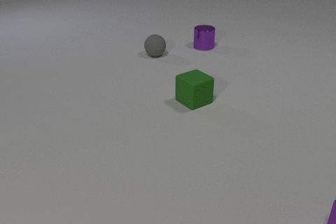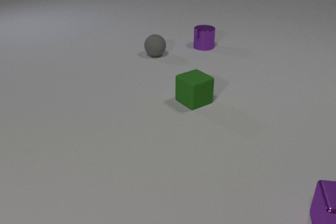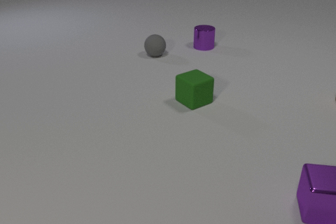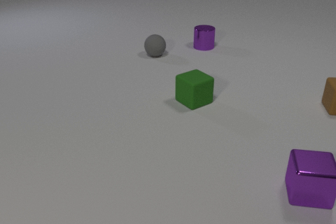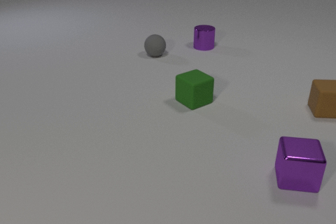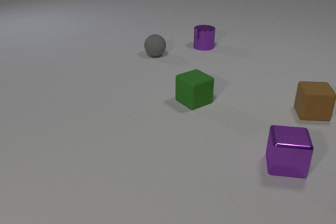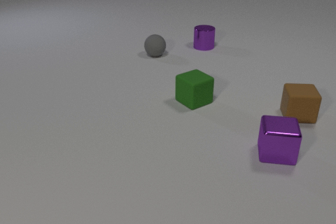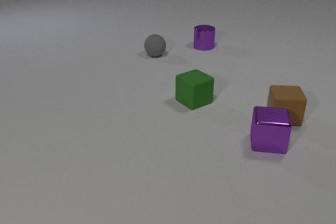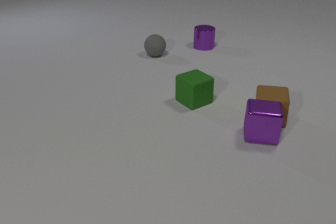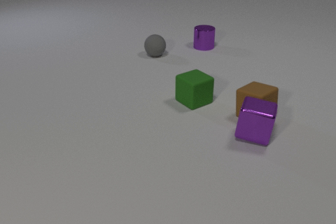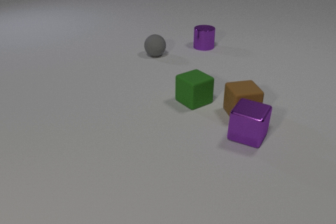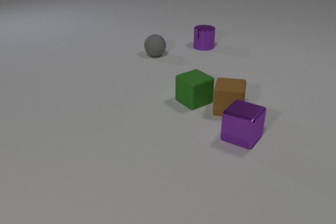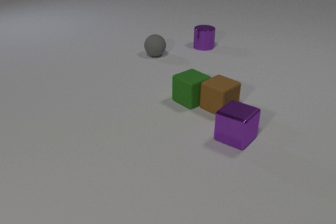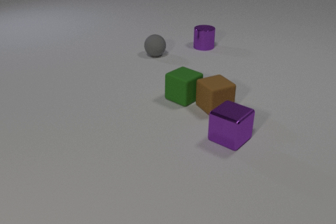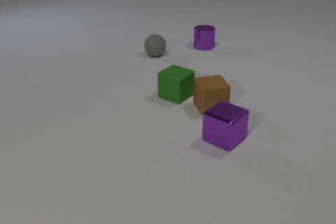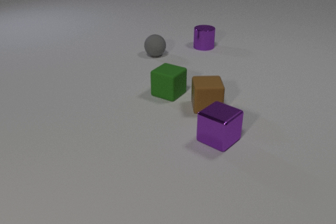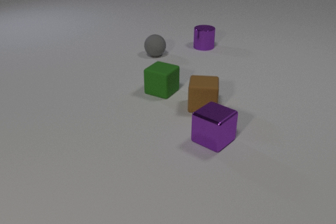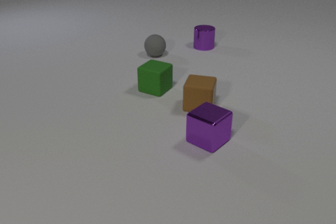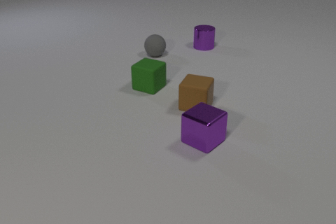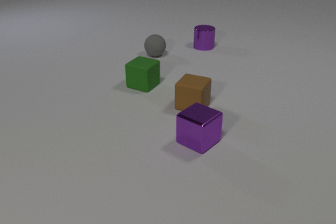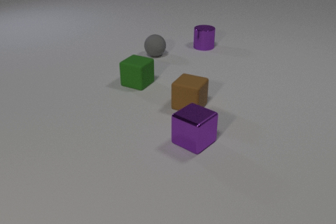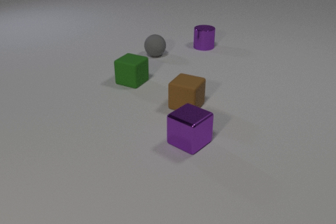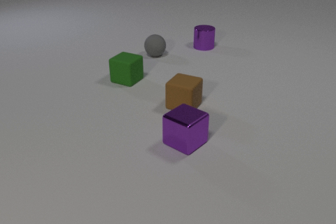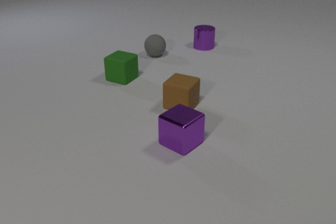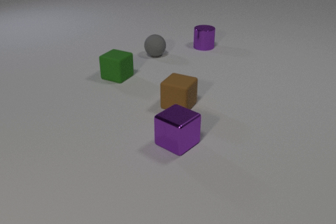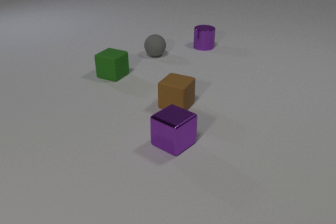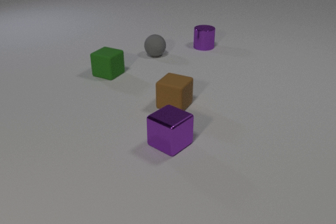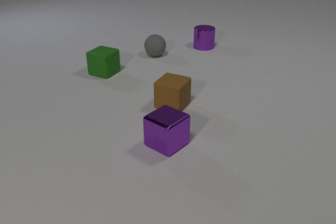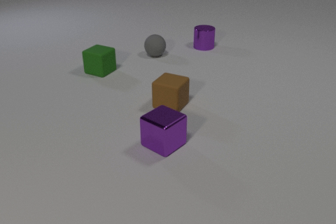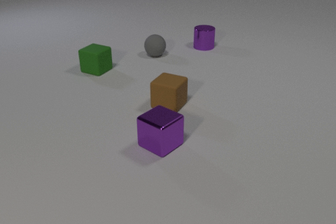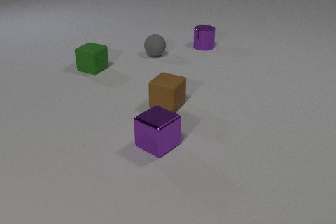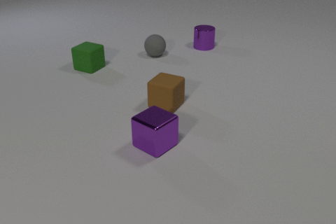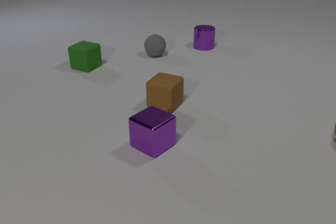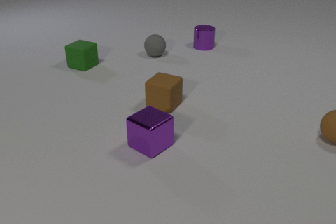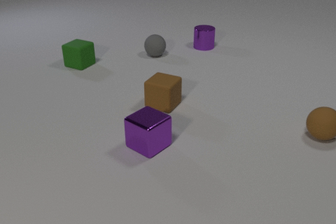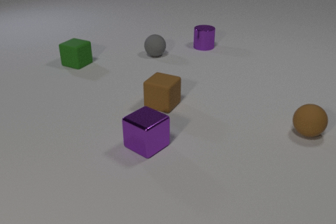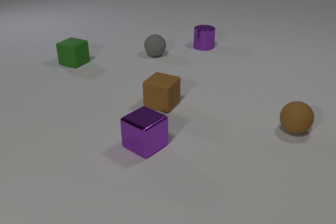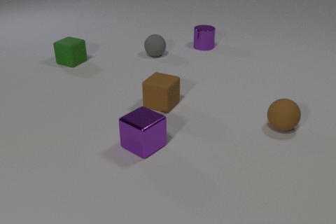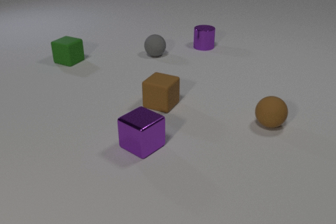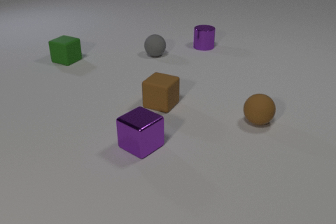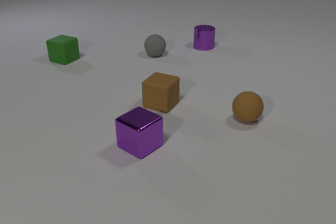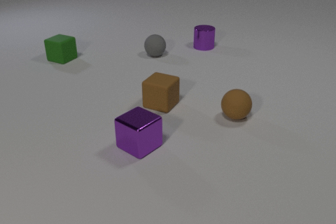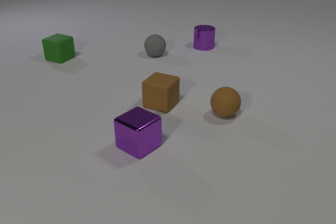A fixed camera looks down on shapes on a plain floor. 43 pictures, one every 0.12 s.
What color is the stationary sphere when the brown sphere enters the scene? gray.
What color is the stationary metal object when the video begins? purple.
What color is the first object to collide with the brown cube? purple.
0.00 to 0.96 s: The brown rubber cube comes in at the right edge, slides to the left and toward the camera. The purple metal cube slides away from the camera and to the left. The brown rubber cube and the purple metal cube collide.
0.96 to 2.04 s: The brown rubber cube slides to the left, spins so that its near face slides to the left, clockwise seen from above. The purple metal cube slides to the left, spins clockwise seen from above by about 30 degrees, its near face sliding to the left. The green rubber cube slides to the left and away from the camera, spins so that its near face slides to the right, counterclockwise seen from above. The brown rubber cube and the green rubber cube collide.
2.04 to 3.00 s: The brown rubber cube slides to the left. The purple metal cube slides to the left. The green rubber cube slides to the left and away from the camera.
3.00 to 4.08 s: The brown rubber cube slides to the left. The purple metal cube slides to the left. The green rubber cube slides away from the camera and to the left. The brown rubber sphere comes in at the right edge, rolls to the left.
4.08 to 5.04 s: The purple metal cube slides to the left. The green rubber cube slides away from the camera and to the left. The brown rubber sphere rolls to the left.
